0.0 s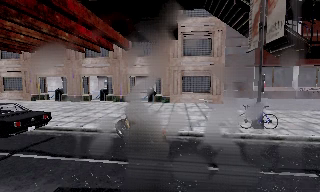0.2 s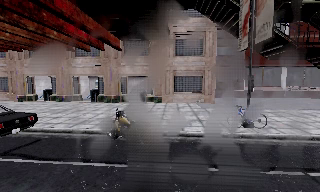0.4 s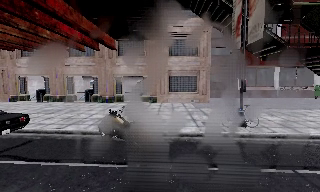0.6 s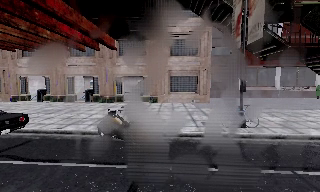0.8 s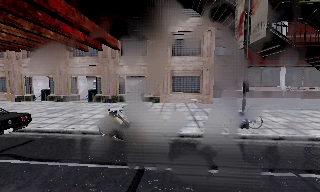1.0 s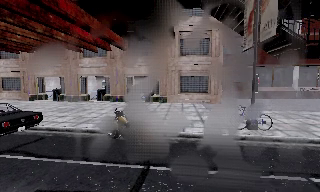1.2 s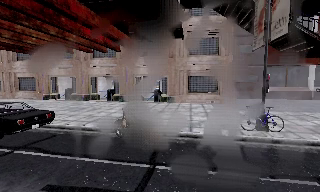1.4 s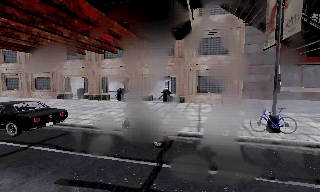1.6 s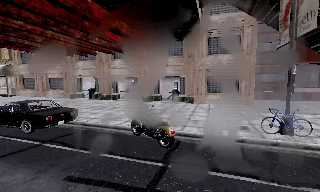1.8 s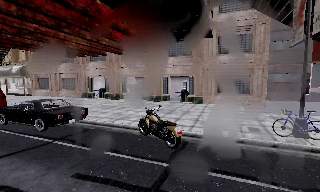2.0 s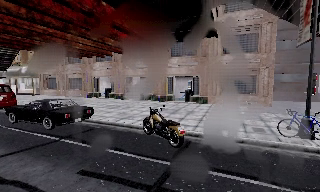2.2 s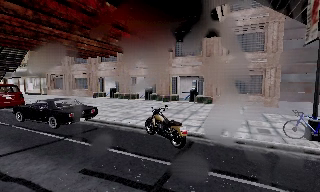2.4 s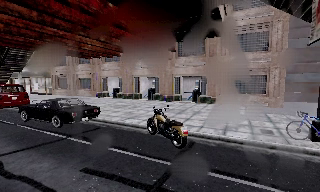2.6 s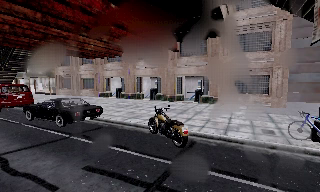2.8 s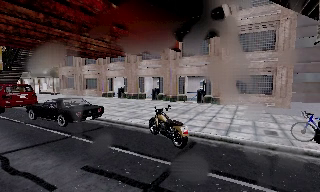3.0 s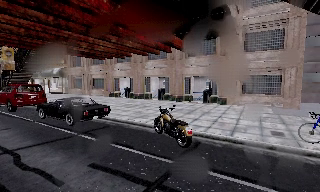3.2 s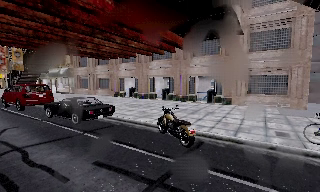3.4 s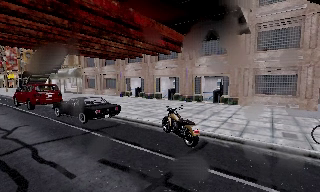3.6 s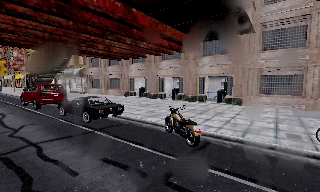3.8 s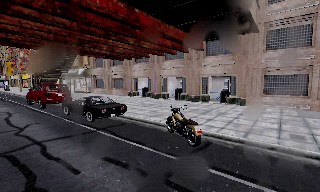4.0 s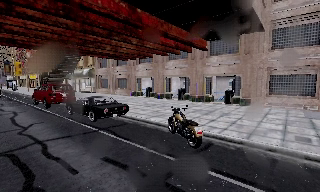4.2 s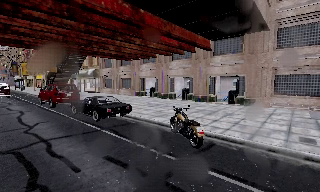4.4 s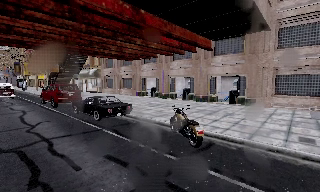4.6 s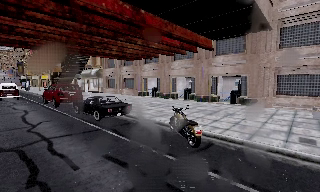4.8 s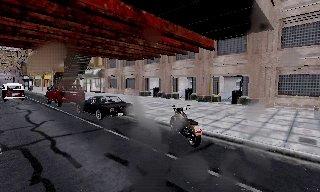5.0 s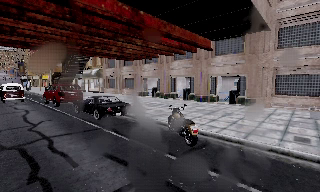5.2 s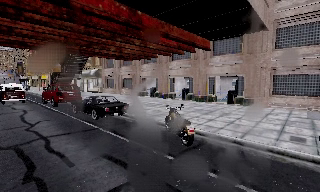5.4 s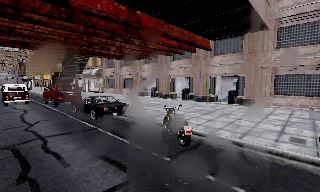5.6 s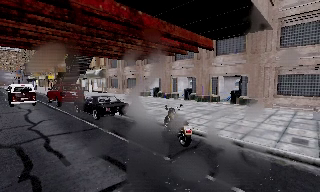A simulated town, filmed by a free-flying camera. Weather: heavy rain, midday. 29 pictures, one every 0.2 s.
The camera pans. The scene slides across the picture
to the right.
The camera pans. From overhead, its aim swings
counterclockwise.
0.0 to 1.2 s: The camera travels to its right, about 0.5 m.
1.2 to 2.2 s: The scene slides to the right, as the camera pans about 15 degrees to its left.
2.2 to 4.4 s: The camera pans to its left, which is counterclockwise from overhead, by about 15 degrees. It travels to its right, about 1 m.
4.4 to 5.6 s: The camera travels to its right, about 0.5 m.
The film runs backward here.
